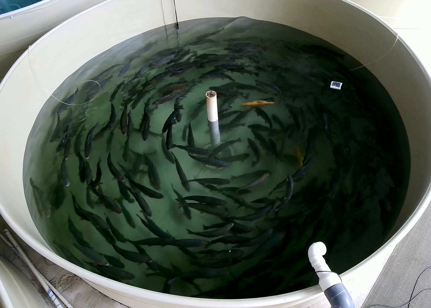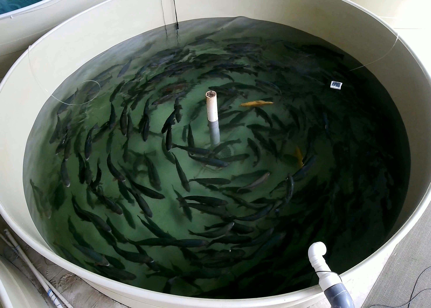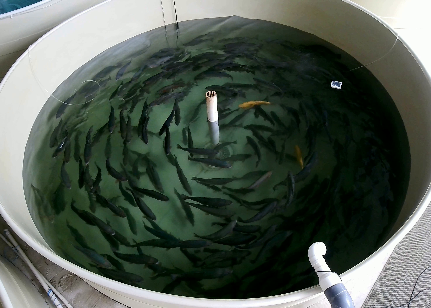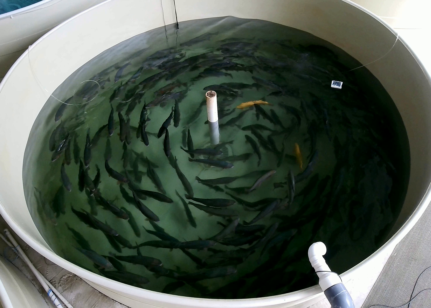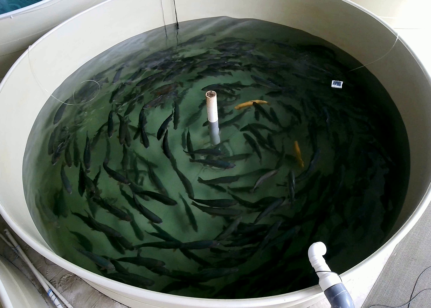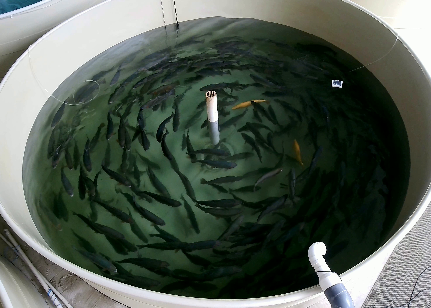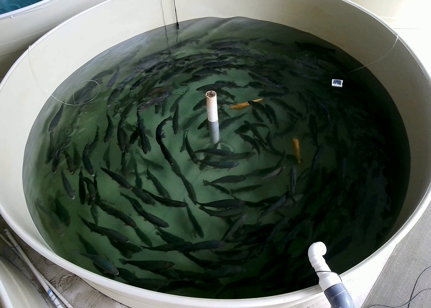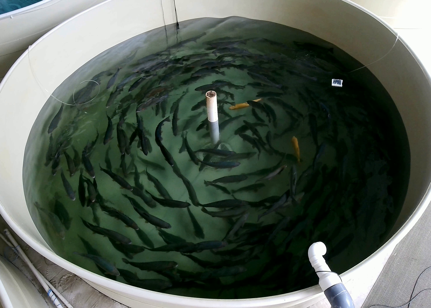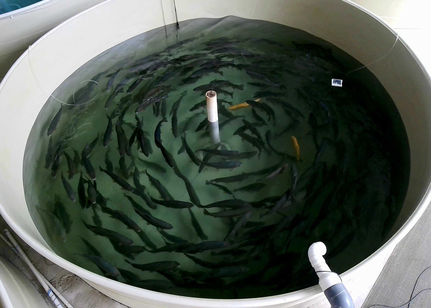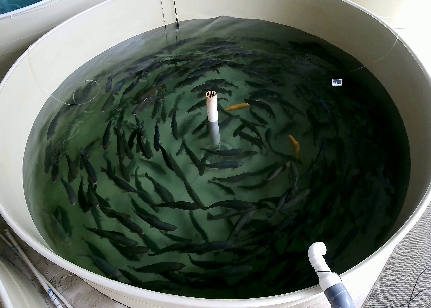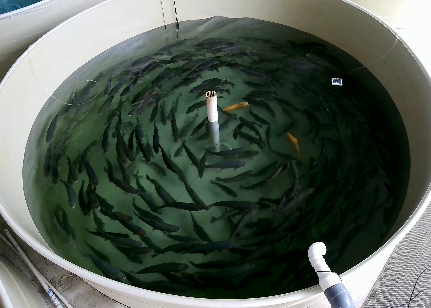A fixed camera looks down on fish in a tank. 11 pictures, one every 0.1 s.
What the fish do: Normal cruising.
